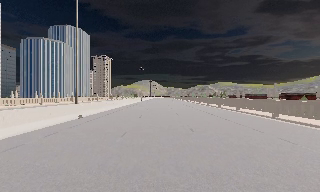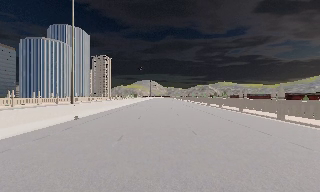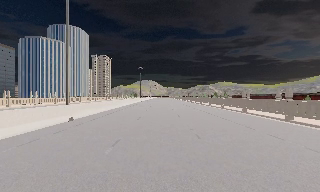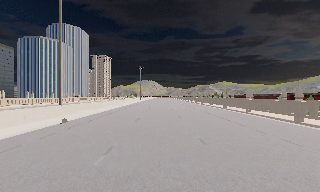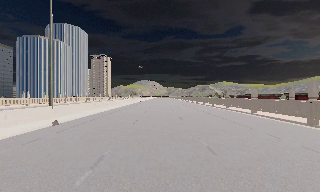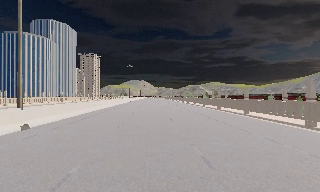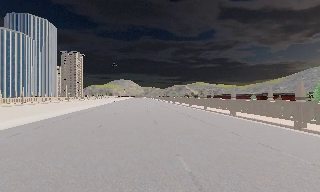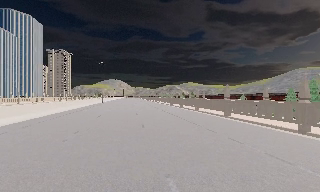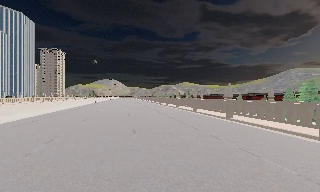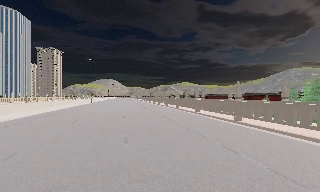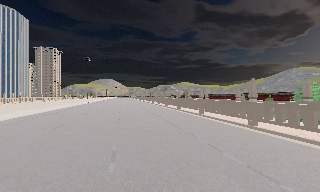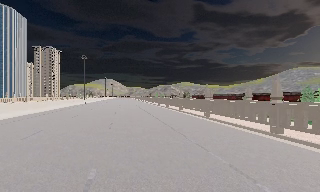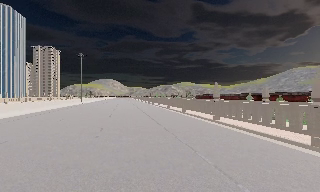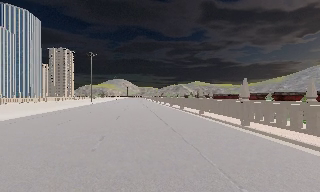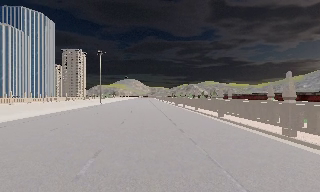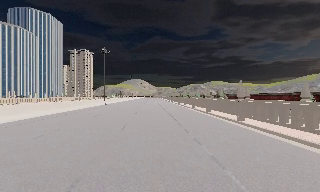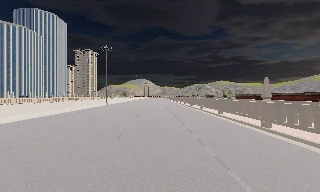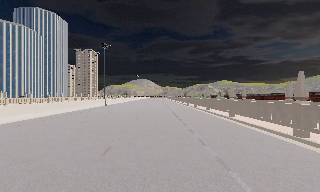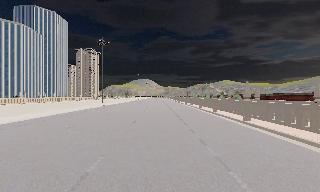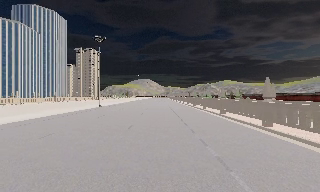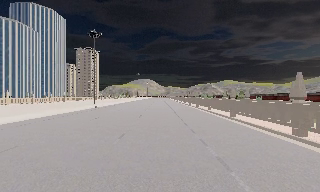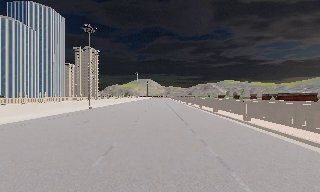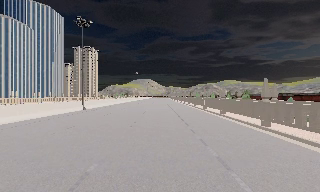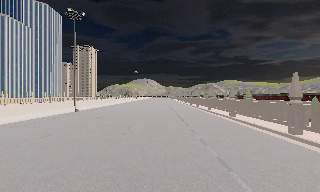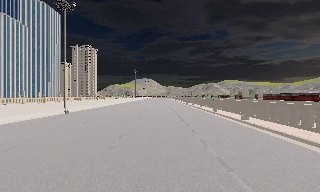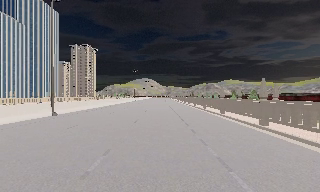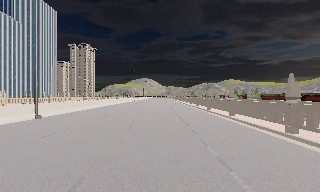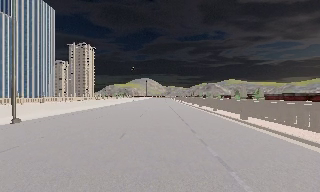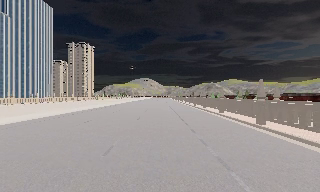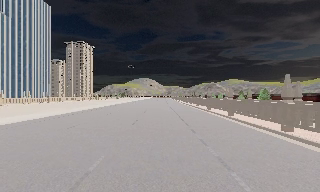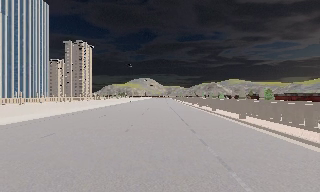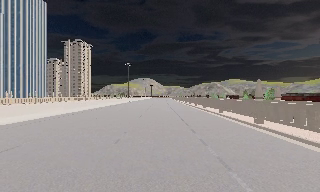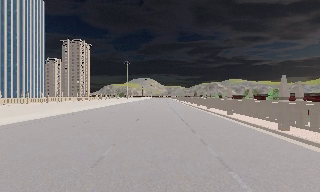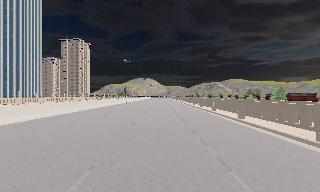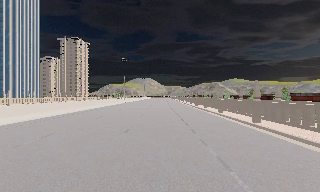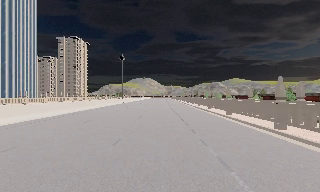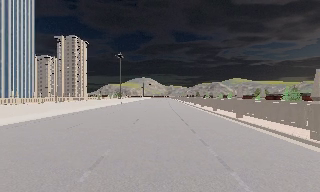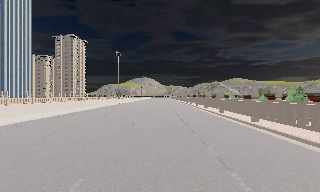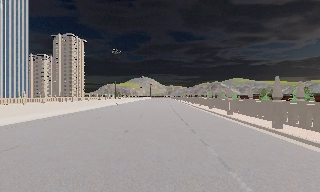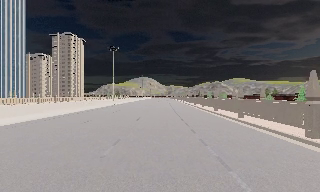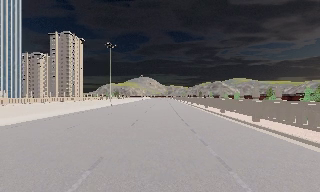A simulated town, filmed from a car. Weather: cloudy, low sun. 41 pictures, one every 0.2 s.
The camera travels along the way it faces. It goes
forward.
0.0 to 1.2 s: The camera travels forward, about 5 m, so what stands in front looms larger. It gains speed.
1.2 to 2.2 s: The camera travels forward, about 8 m, so what stands in front looms larger.
2.2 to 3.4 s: The scene slides to the right, as the camera pans about 10 degrees to its left. It travels forward, about 12 m, so what stands in front looms larger.
3.4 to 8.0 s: The camera travels forward, about 45 m, so what stands in front looms larger.
The film runs forward here.
